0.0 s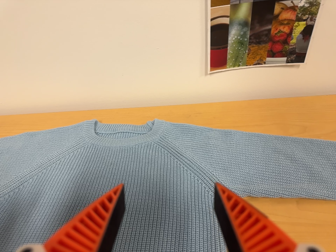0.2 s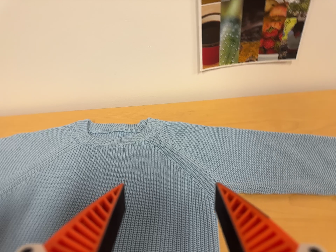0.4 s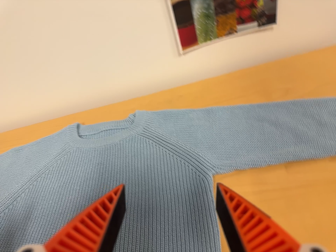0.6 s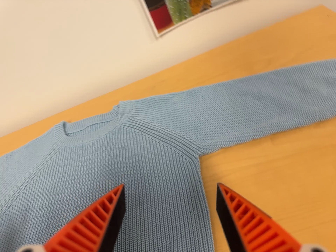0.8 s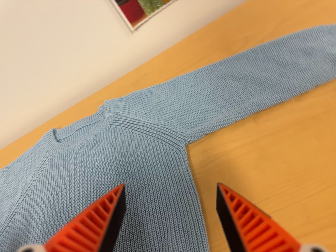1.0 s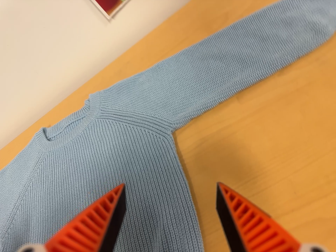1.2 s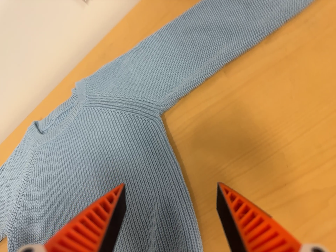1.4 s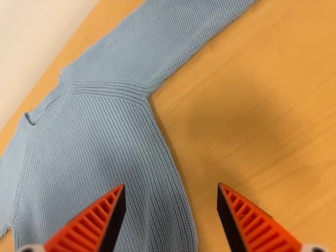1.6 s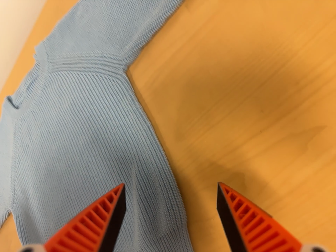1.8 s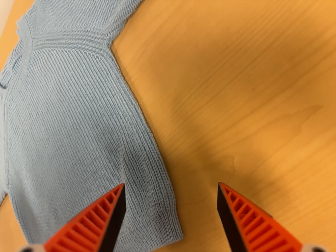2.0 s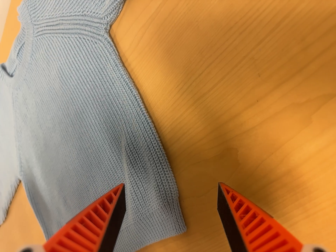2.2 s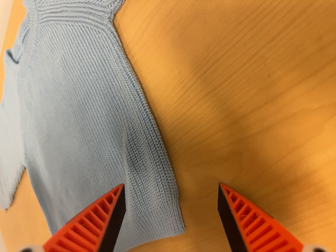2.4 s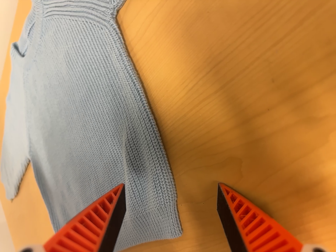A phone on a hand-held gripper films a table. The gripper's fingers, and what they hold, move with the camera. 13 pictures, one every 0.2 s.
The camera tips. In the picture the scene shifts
upward.
The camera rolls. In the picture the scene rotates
counterclockwise.
0.0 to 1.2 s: The camera travels to its right, about 16 cm, so close, fixed things drift to the left. Its aim tips toward the bottom of its view by about 20 degrees, and the scene shifts upward. It rolls about its line of sight by about 40 degrees, and the scene rotates counterclockwise.
1.2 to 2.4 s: The camera travels to its right, forward and toward the top of its view, about 14 cm. Its aim tips toward the bottom of its view by about 25 degrees, and the scene shifts upward.
The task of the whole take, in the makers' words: fold up.
The film runs forward here.
